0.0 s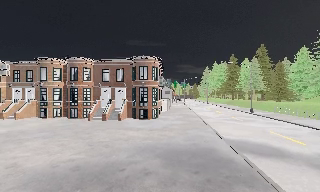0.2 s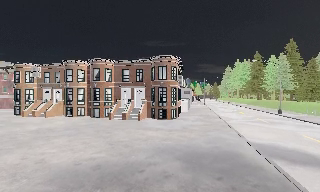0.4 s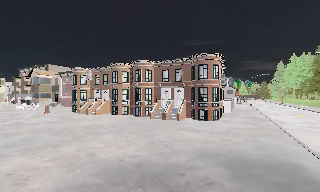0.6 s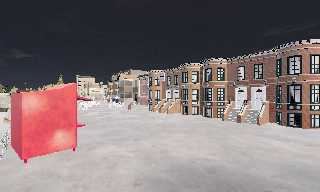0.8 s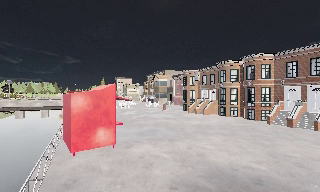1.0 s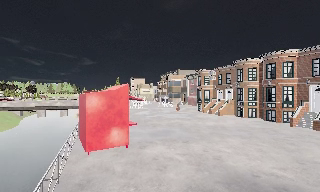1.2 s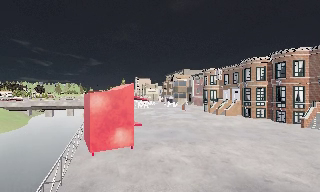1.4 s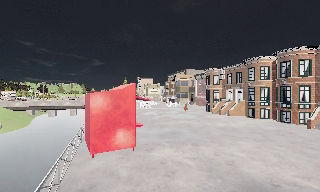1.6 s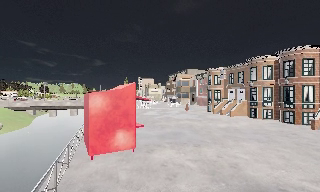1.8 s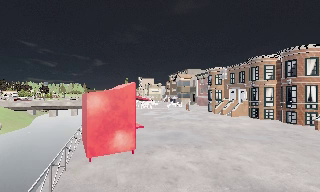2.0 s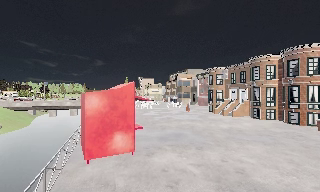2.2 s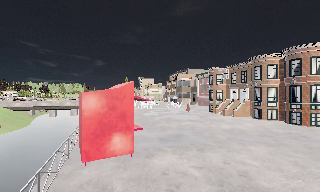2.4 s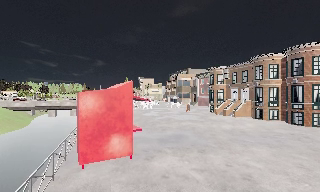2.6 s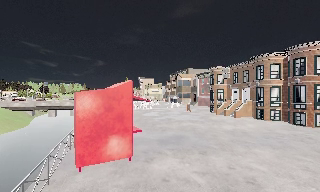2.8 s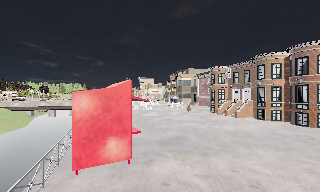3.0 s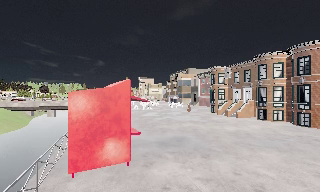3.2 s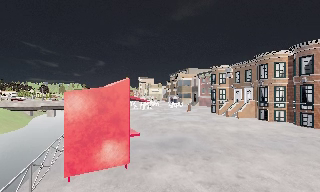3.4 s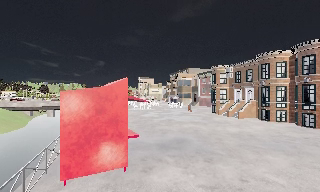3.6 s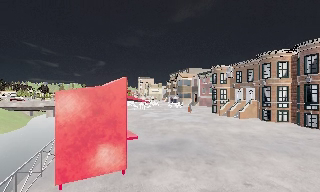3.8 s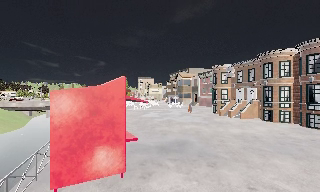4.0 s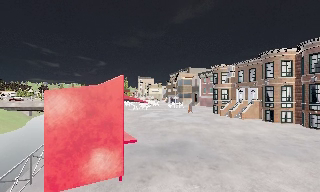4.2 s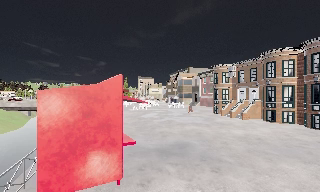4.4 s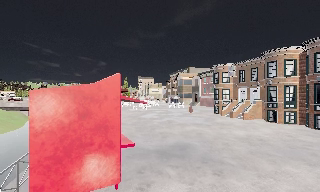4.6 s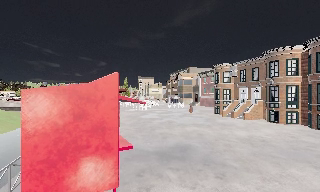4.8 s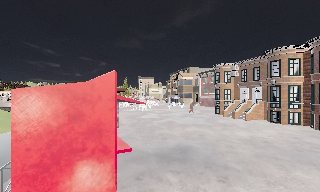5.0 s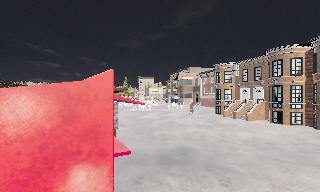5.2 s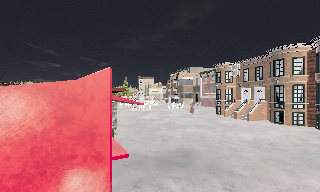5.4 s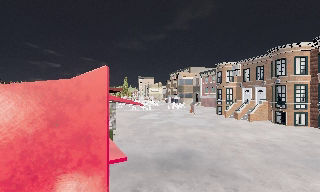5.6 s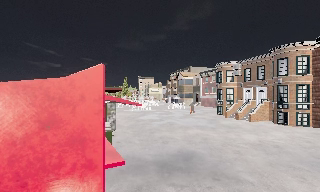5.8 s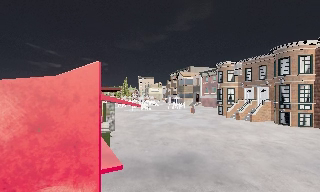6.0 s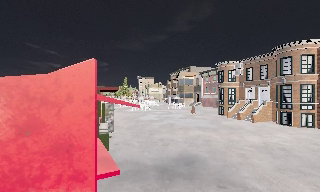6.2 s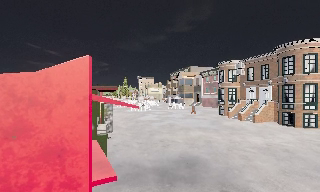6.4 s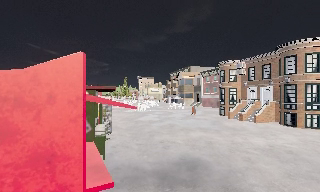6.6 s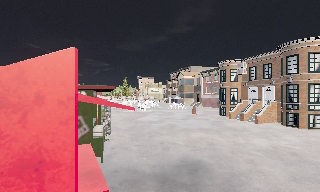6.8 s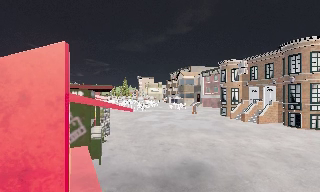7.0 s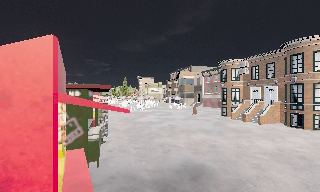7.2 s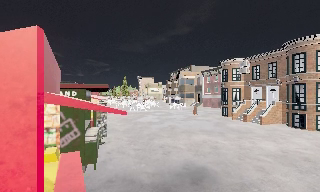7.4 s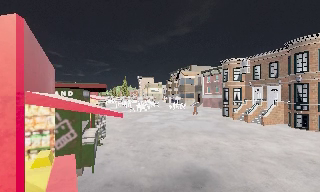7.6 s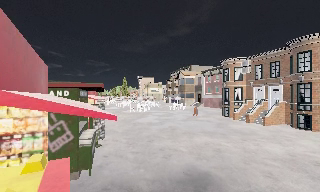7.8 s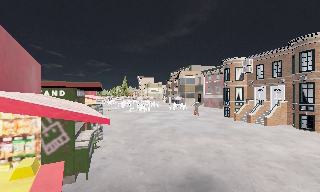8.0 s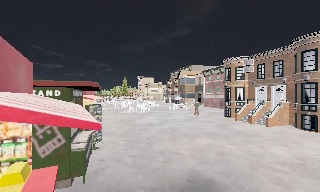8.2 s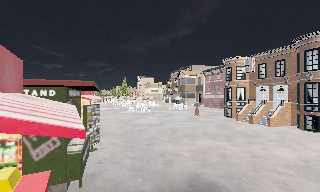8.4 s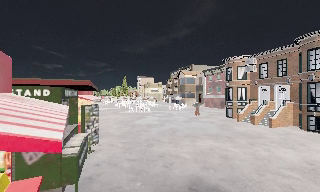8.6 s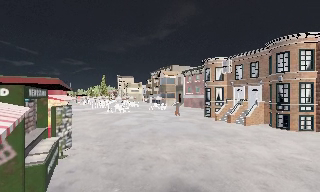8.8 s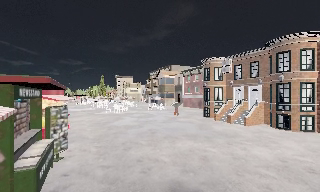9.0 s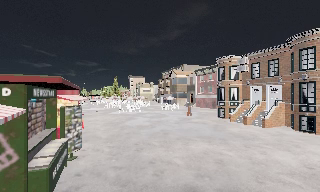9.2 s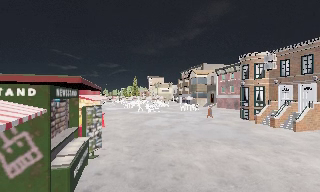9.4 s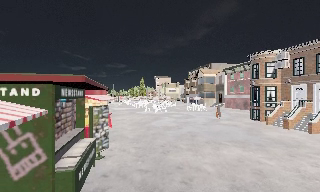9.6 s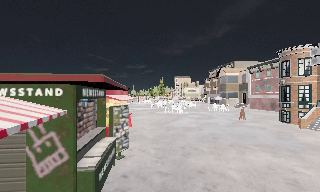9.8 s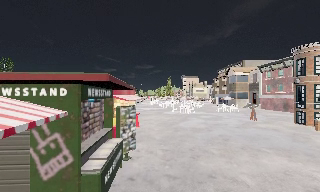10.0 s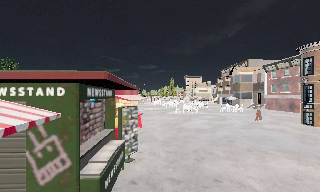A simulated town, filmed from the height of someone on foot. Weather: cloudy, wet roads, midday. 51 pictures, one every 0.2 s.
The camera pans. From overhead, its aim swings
counterclockwise.
The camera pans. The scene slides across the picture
to the right.
0.0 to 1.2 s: The camera pans to its left, which is counterclockwise from overhead, by about 65 degrees. It travels forward, about 1 m.
1.2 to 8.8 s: The camera travels forward, about 8 m, so what stands in front looms larger.
8.8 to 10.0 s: The scene slides to the right, as the camera pans about 25 degrees to its left. It travels forward, about 1 m, so what stands in front looms larger.
The film runs forward here.
